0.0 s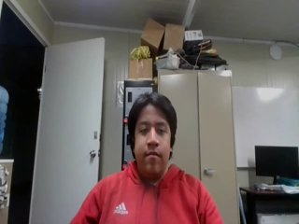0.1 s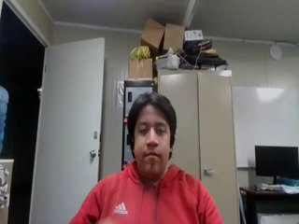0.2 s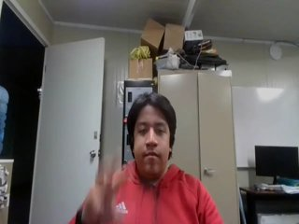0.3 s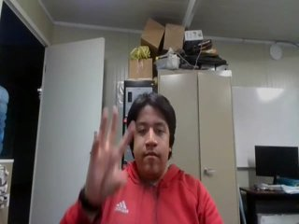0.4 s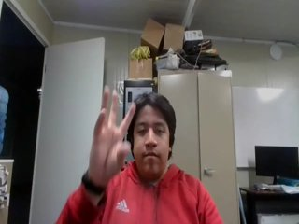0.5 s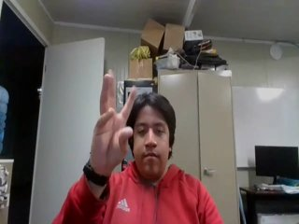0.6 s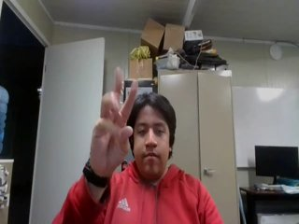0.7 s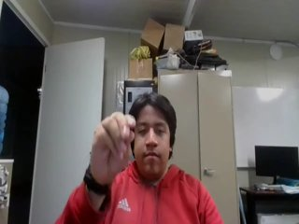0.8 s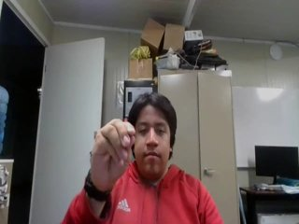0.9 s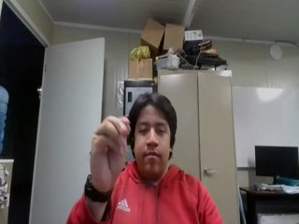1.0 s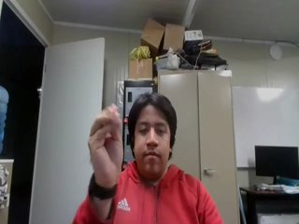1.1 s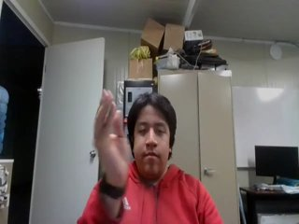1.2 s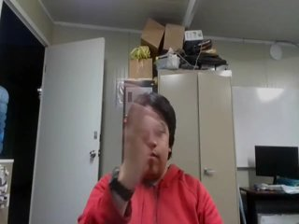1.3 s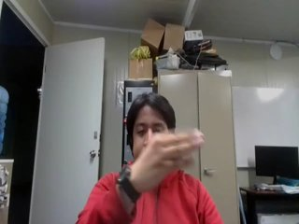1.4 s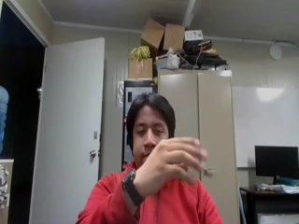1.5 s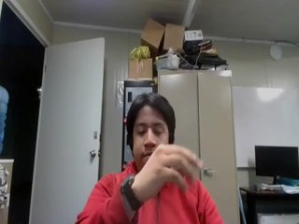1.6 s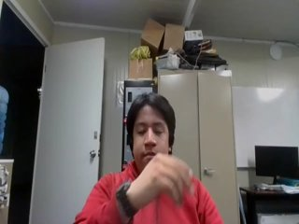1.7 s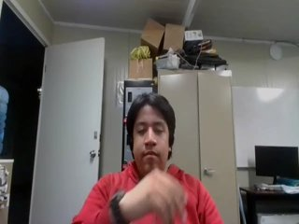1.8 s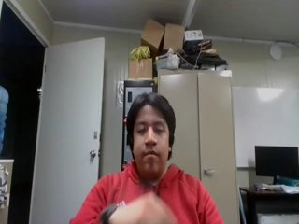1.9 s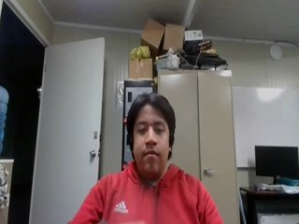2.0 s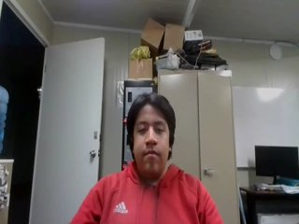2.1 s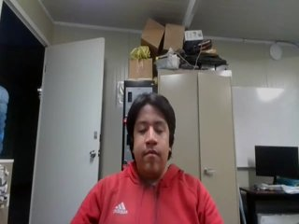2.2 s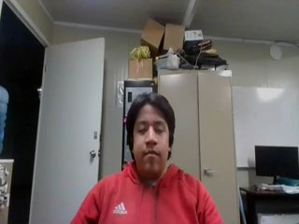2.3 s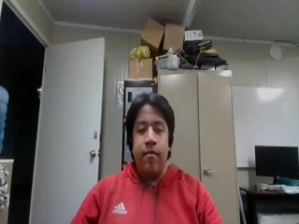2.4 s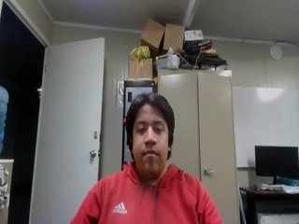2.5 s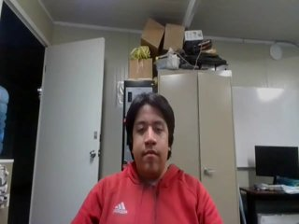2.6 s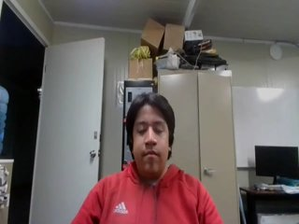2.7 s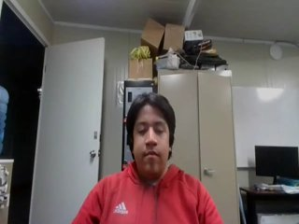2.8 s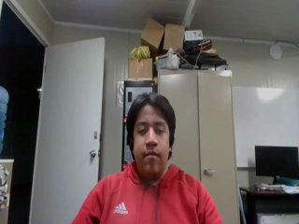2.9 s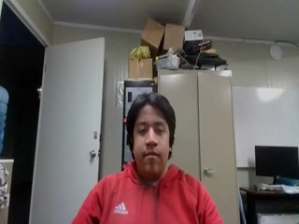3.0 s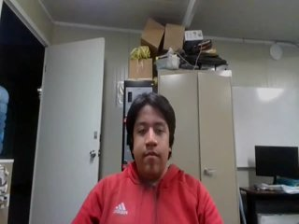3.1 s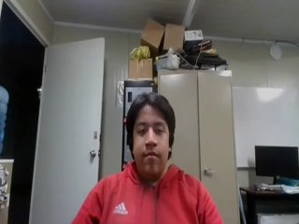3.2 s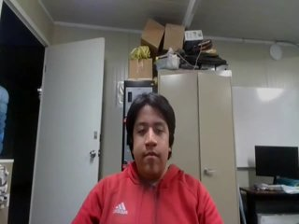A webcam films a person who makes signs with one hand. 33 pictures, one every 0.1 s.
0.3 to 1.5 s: On the screen the hand sweeps to the right. The name of the sign: Throw left.
1.6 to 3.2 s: Non-gesture.
